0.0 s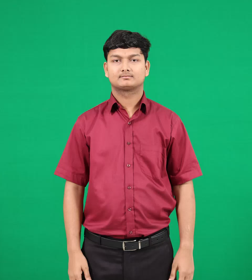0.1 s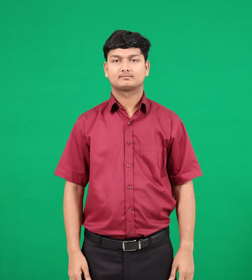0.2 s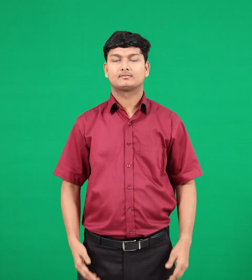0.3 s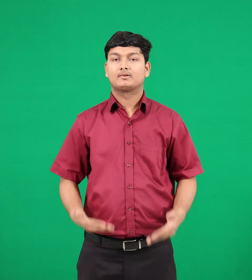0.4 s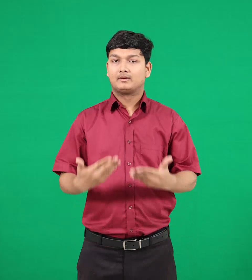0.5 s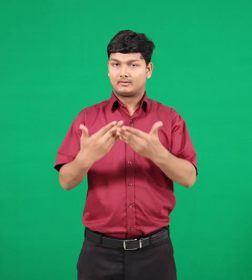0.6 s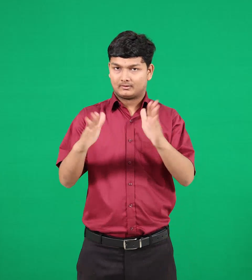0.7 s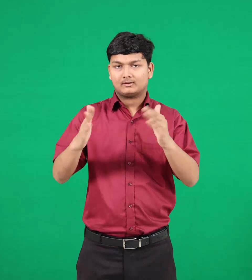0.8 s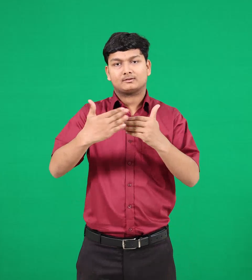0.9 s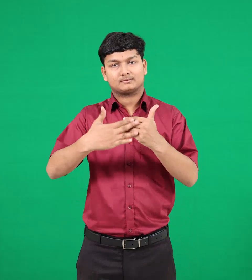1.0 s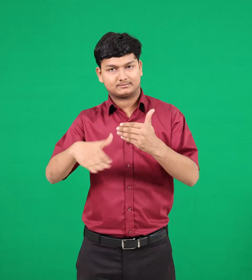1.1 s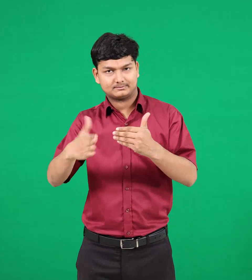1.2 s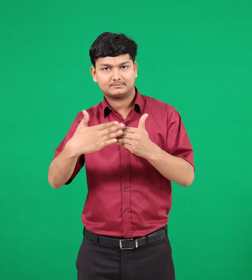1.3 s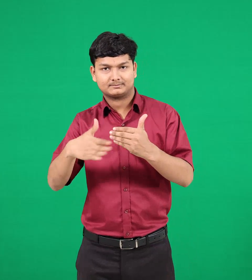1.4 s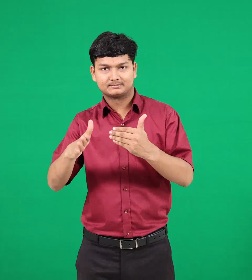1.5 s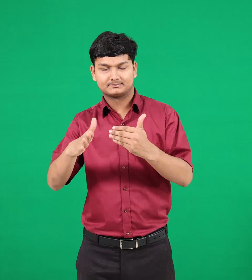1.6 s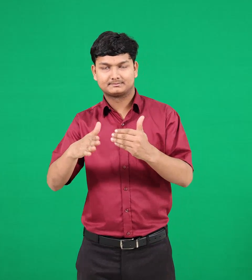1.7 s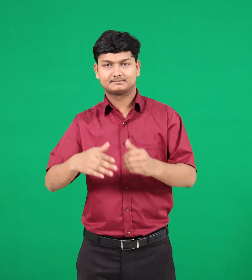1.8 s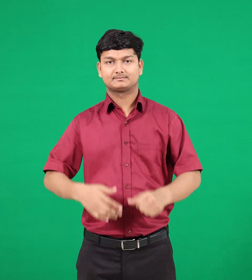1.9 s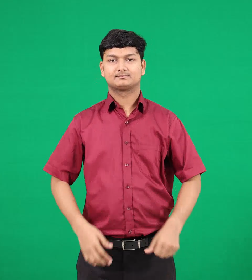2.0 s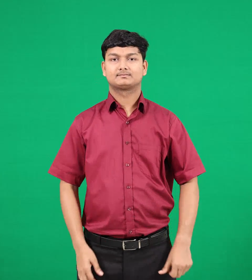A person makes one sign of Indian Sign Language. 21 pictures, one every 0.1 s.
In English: opening
